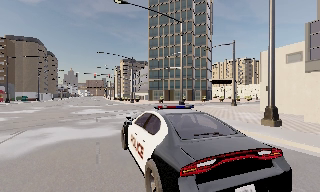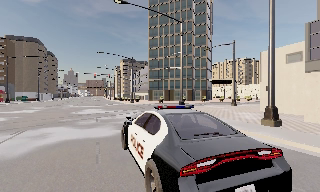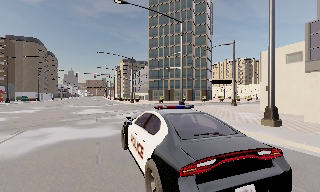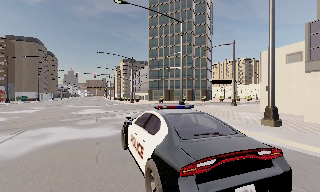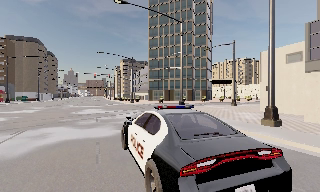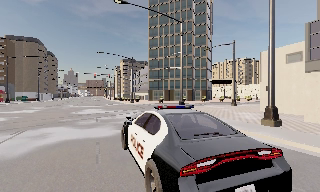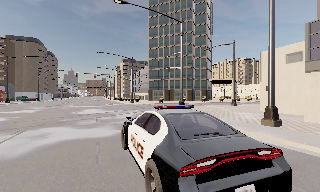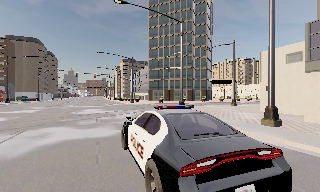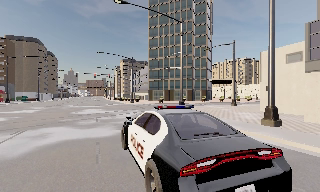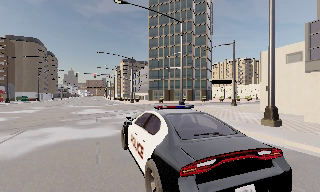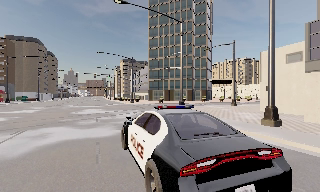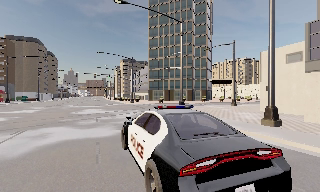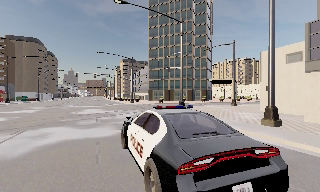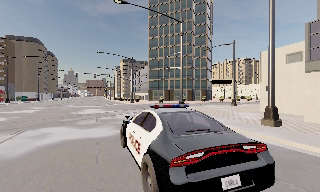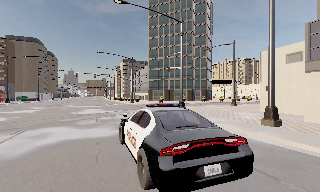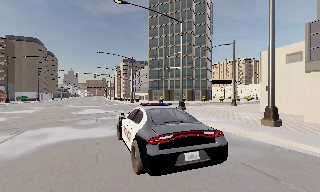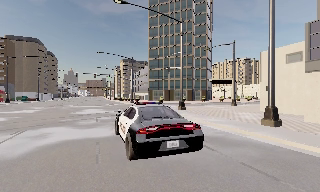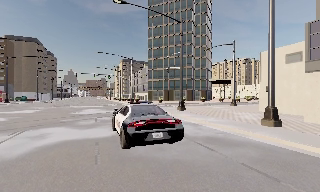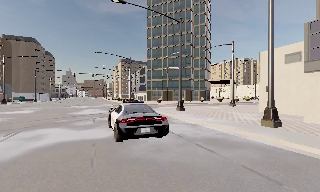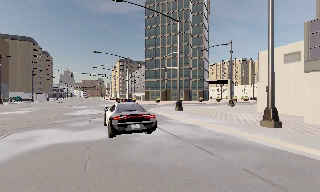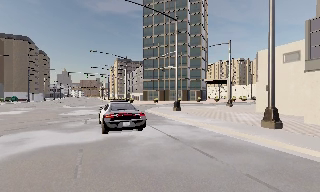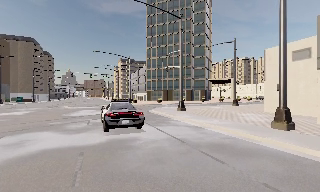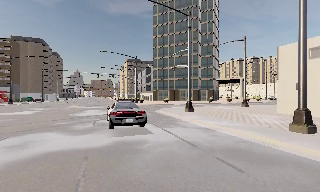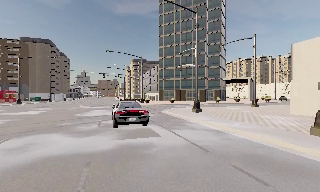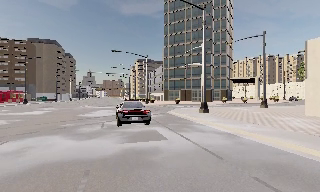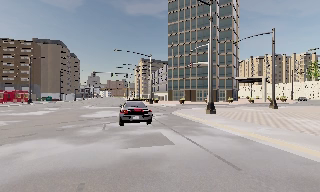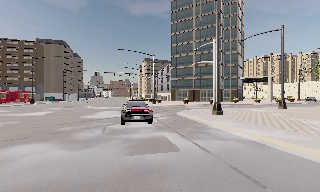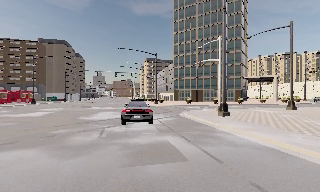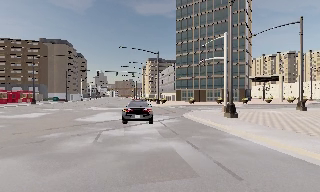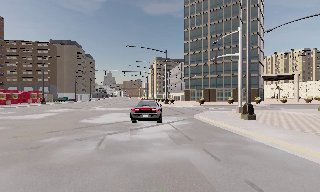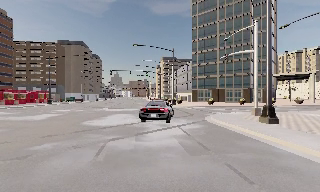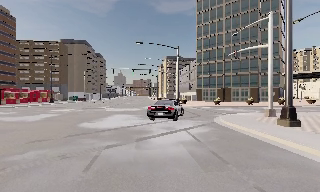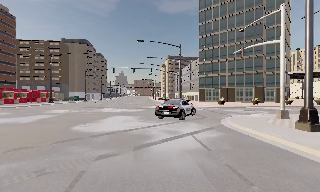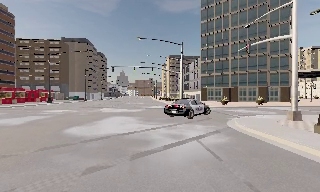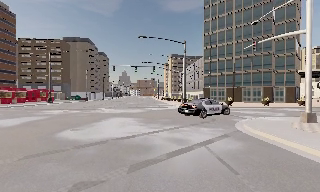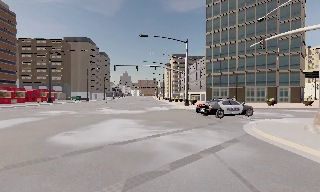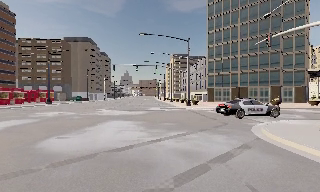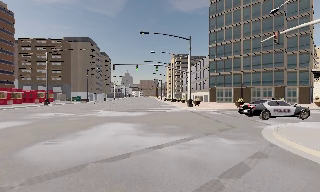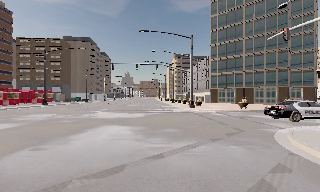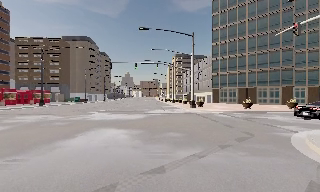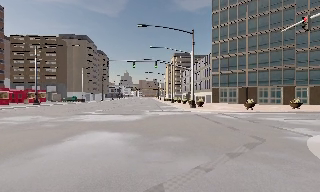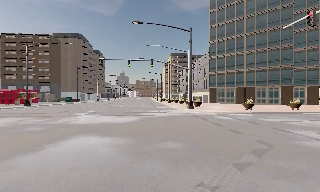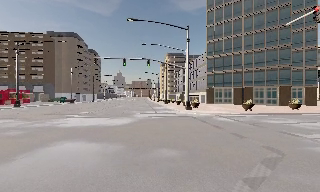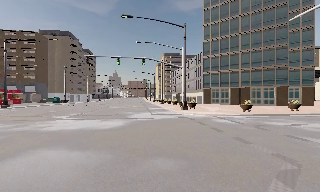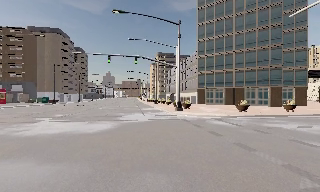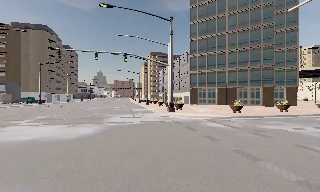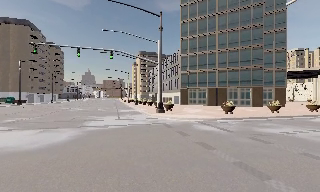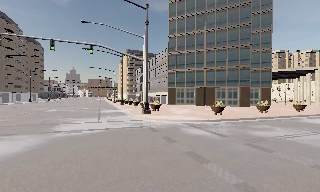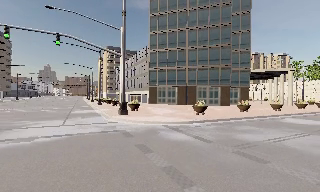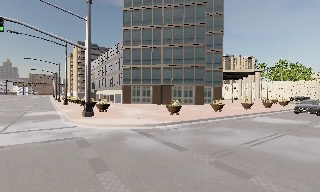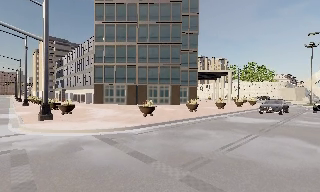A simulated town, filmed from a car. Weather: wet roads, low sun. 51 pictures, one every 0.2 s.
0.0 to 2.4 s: The camera keeps its place and its aim.
2.4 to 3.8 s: The camera shifts only a little, or ends up much as it began.
3.8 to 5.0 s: The camera travels forward, about 2.5 m, so what stands in front looms larger. It gains speed.
5.0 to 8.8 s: The camera travels forward, about 16 m, so what stands in front looms larger.
8.8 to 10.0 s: The camera swings to its right by about 35 degrees, and the scene slides to the left. It travels forward, about 7 m.
The film runs forward here.
